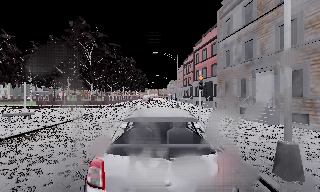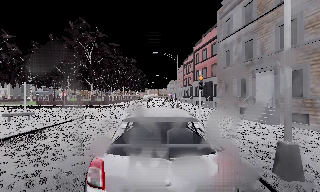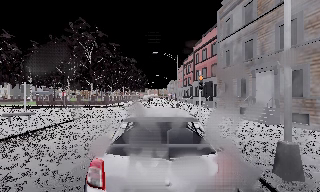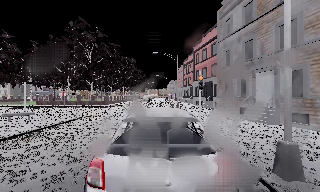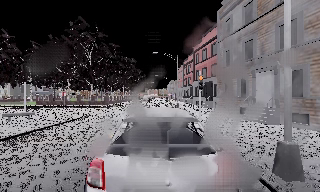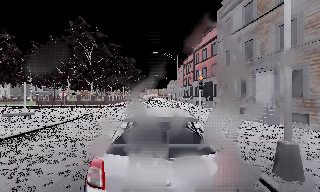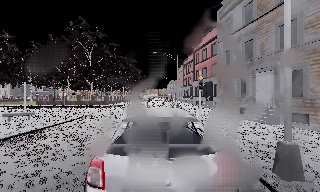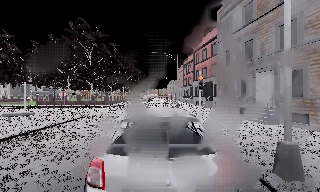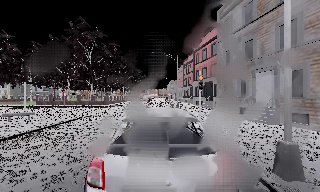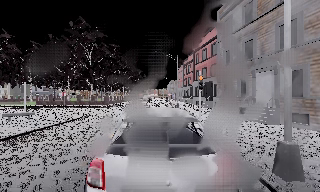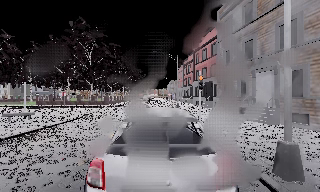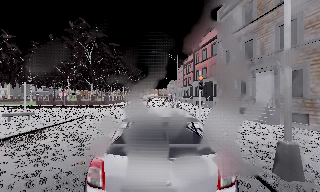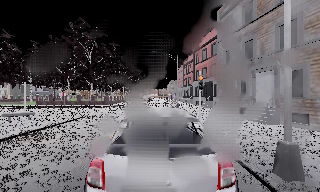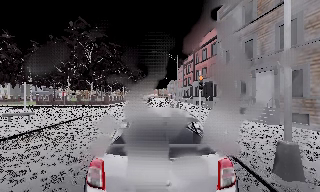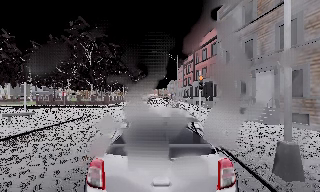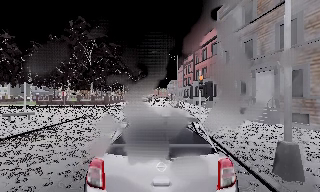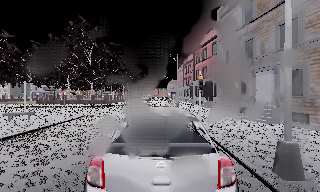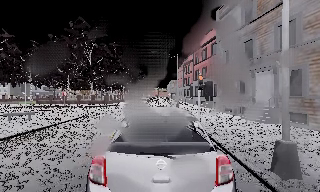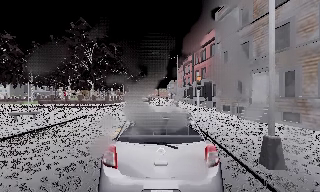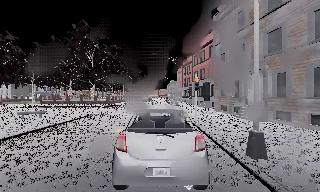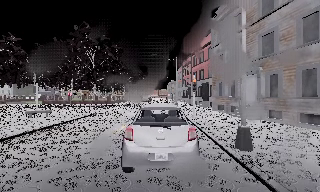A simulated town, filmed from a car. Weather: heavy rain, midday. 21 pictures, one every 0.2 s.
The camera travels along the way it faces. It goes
backward.
0.0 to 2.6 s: The camera keeps its place and its aim.
2.6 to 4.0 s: The camera travels backward, about 1.5 m, so what stands in front gets smaller. It gains speed.
The film runs backward here.
